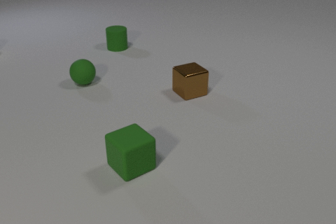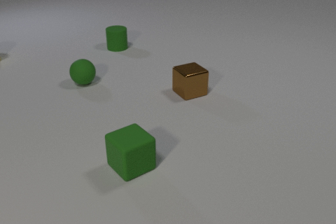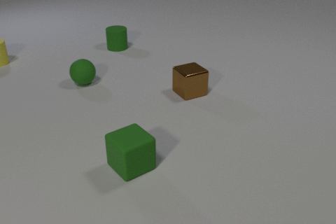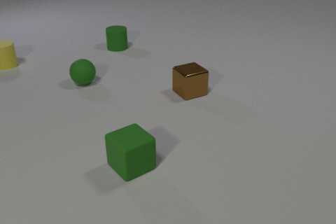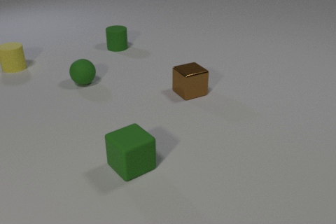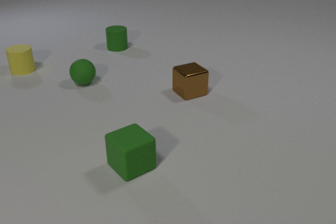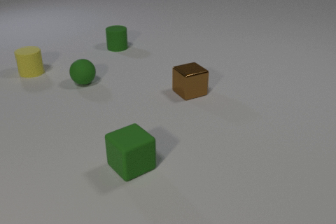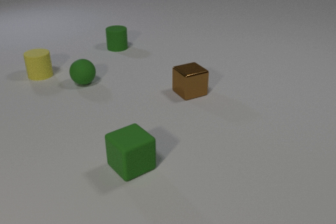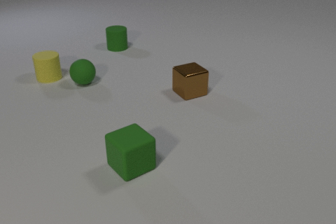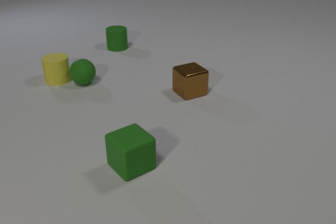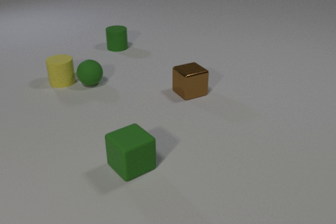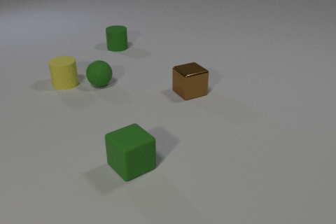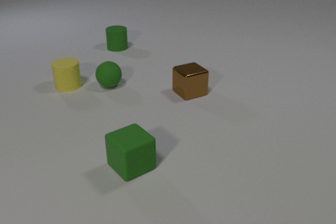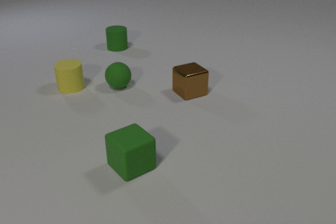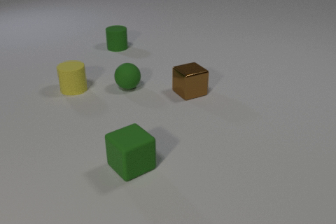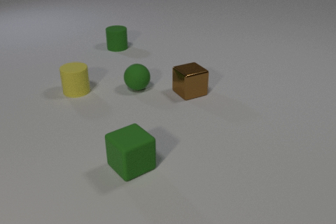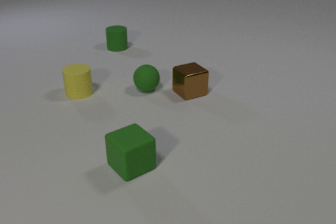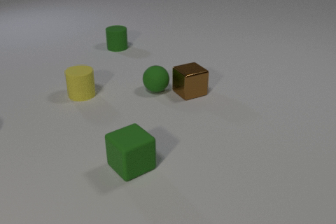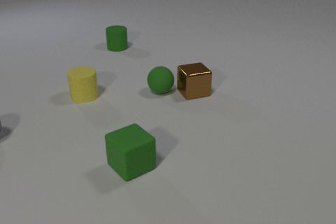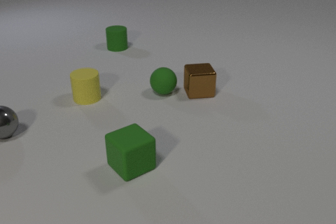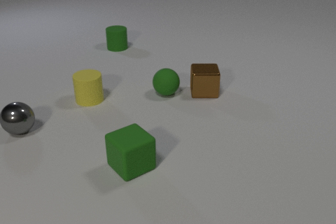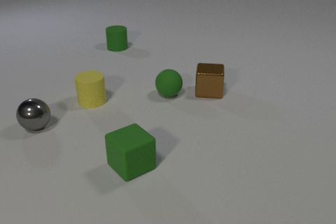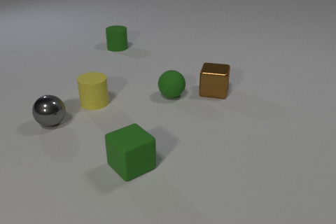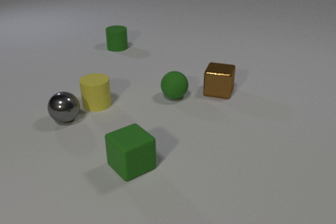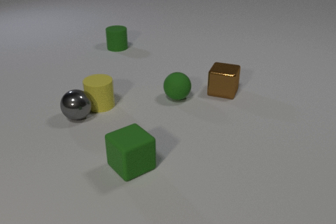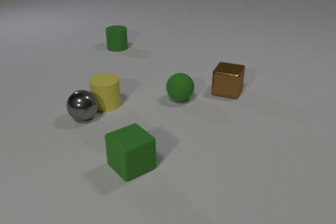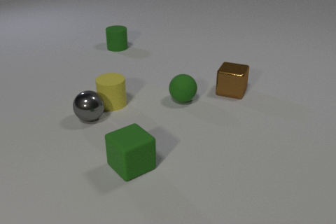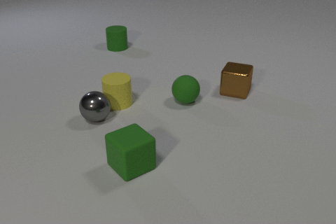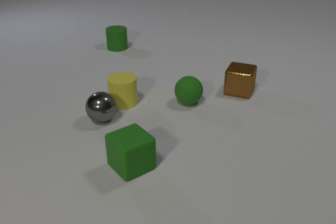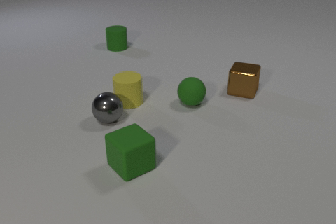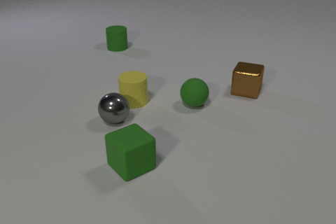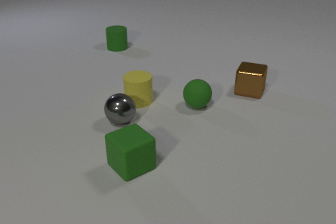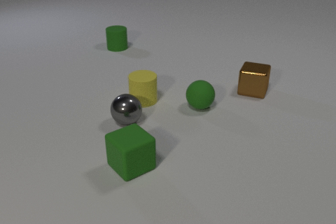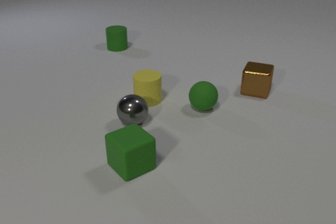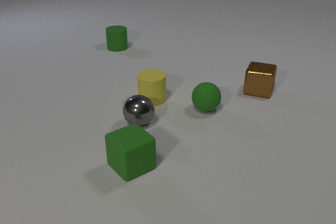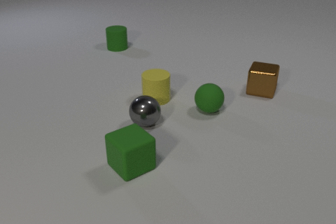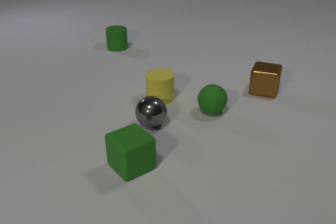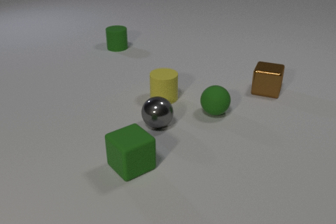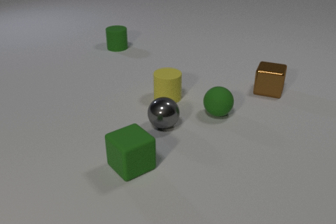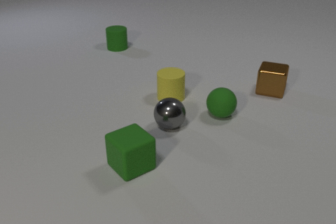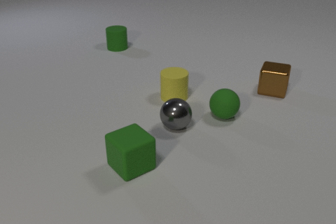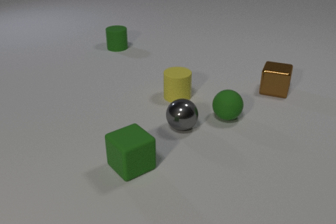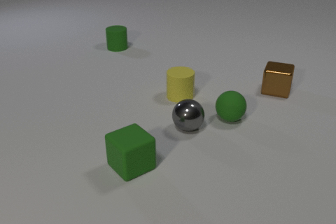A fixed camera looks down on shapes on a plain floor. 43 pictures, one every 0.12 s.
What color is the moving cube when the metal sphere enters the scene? brown.
How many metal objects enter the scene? 1.
What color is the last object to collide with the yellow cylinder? gray.
0.00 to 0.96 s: The yellow rubber cylinder comes in at the left edge, slides toward the camera and to the right.
0.96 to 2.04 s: The yellow rubber cylinder slides toward the camera and to the right. The green rubber sphere rolls to the right. The yellow rubber cylinder and the green rubber sphere collide.
2.04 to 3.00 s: The yellow rubber cylinder slides toward the camera and to the right. The green rubber sphere rolls to the right and toward the camera. The brown metal cube slides to the right, spins so that its near face slides to the left, clockwise seen from above. The gray metal sphere comes in at the left edge, rolls to the right. The green rubber sphere and the brown metal cube collide. The yellow rubber cylinder and the gray metal sphere collide.
3.00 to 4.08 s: The yellow rubber cylinder slides to the right. The green rubber sphere rolls to the right and toward the camera. The brown metal cube slides to the right. The gray metal sphere rolls to the right.
4.08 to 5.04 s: The yellow rubber cylinder slides to the right. The green rubber sphere rolls to the right and toward the camera. The brown metal cube slides to the right. The gray metal sphere rolls to the right.
